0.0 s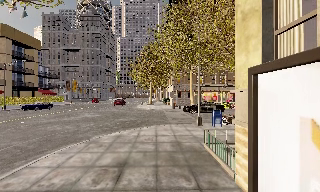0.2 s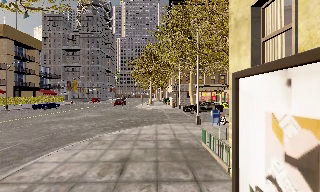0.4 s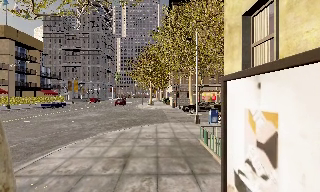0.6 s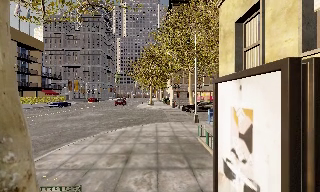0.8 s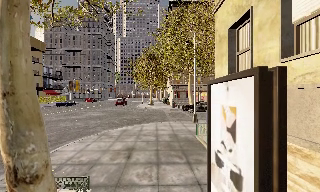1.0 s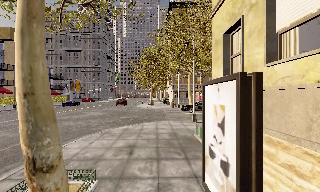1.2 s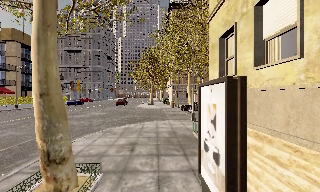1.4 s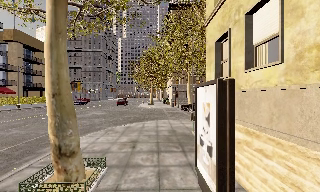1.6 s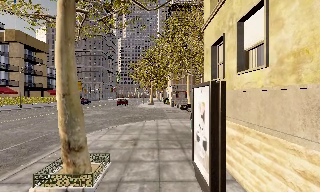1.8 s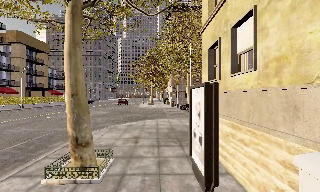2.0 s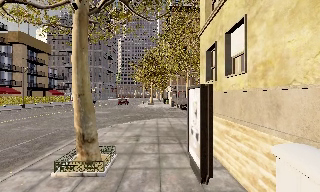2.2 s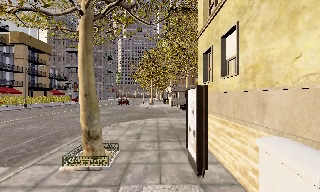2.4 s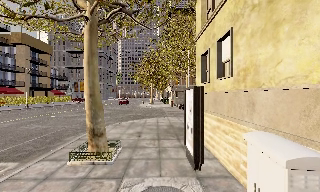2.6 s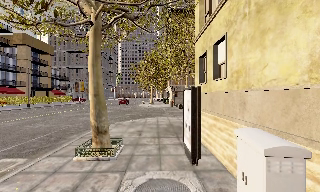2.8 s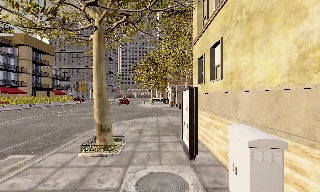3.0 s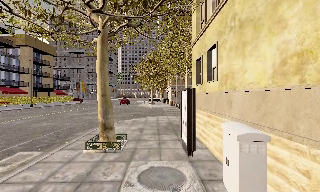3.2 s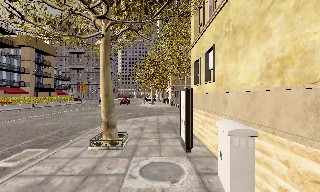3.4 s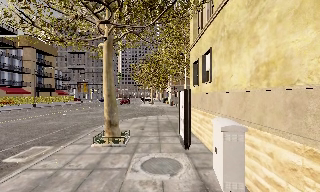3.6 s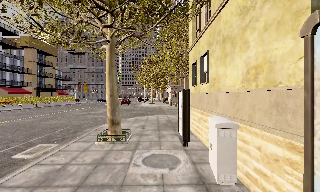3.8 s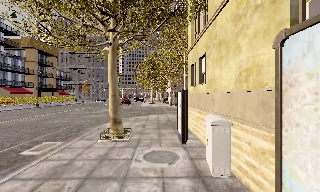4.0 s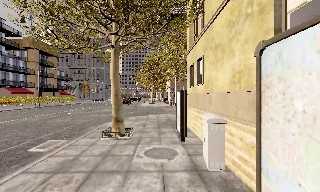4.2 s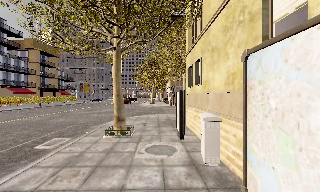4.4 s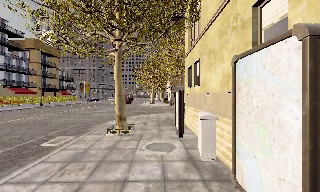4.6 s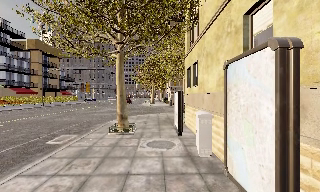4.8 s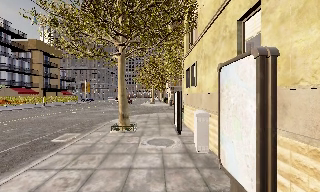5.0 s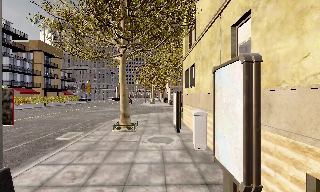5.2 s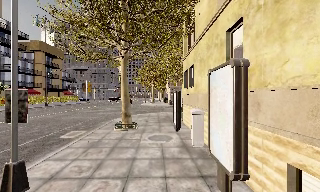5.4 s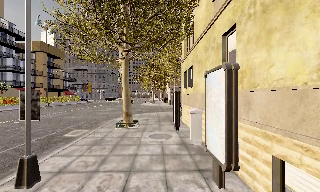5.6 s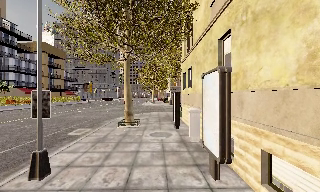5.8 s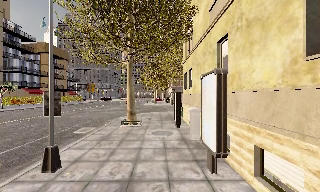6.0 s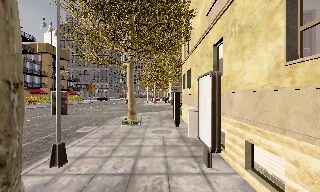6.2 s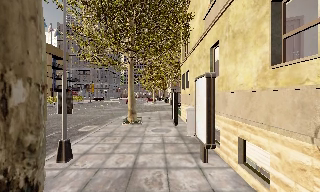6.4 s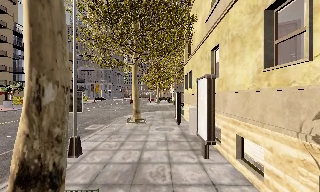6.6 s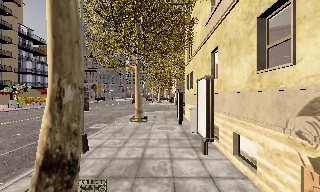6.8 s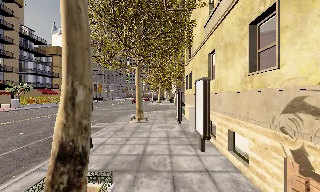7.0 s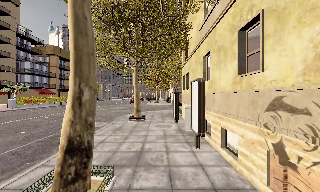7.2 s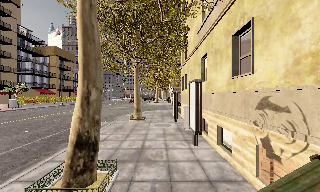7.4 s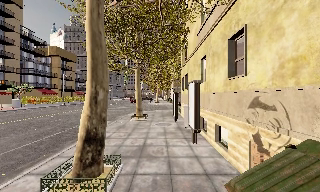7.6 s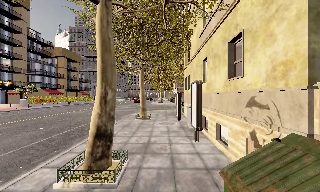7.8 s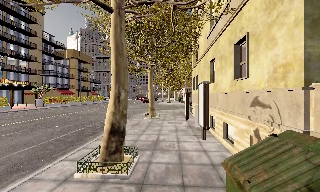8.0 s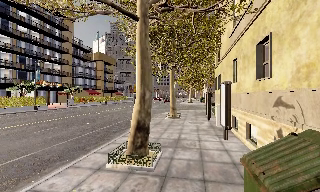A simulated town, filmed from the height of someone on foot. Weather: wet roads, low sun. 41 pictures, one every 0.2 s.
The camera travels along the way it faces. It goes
backward.
0.0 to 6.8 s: The camera travels backward, about 12 m, so what stands in front gets smaller.
6.8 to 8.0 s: The camera pans to its left, which is counterclockwise from overhead, by about 10 degrees. It travels backward, about 2 m, so what stands in front gets smaller.
The film runs backward here.
